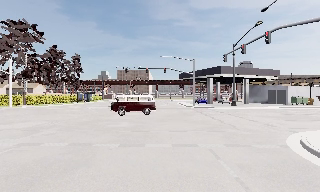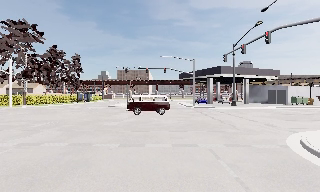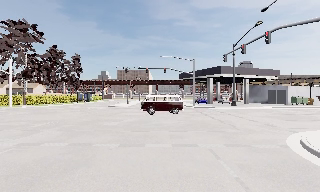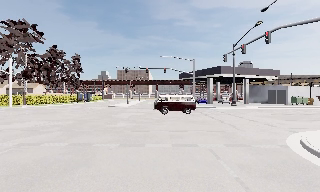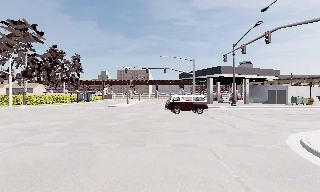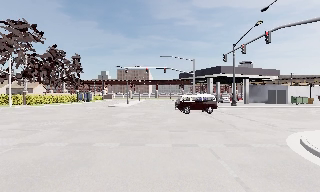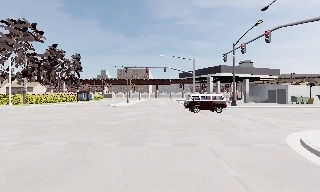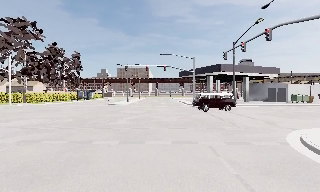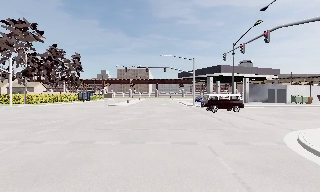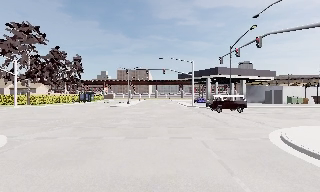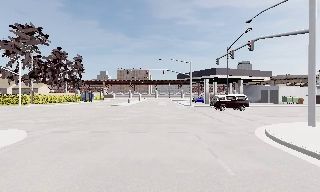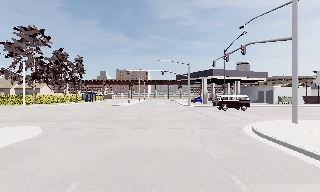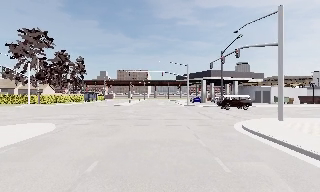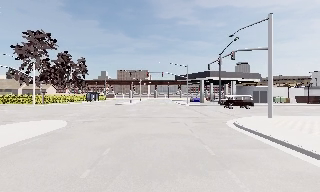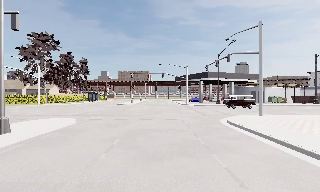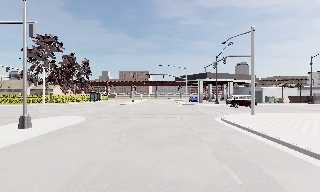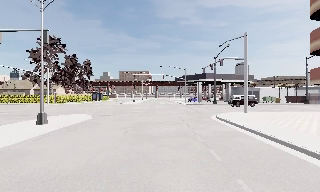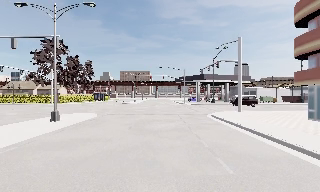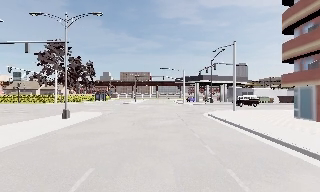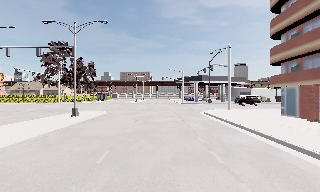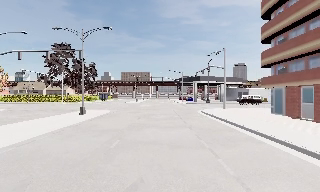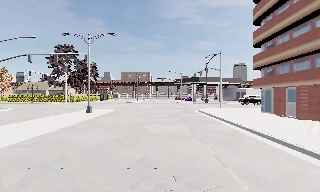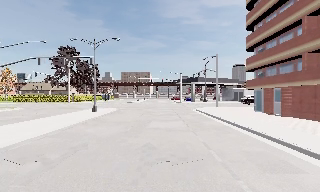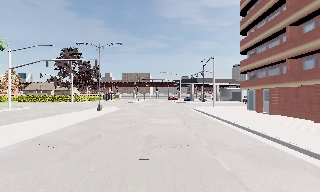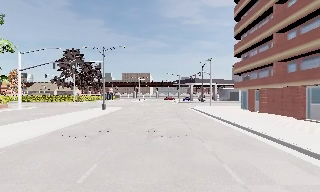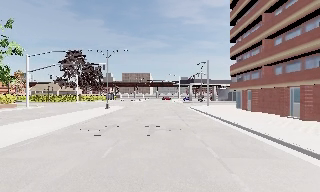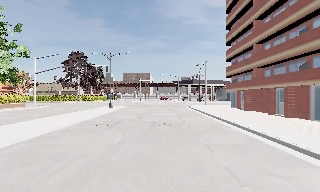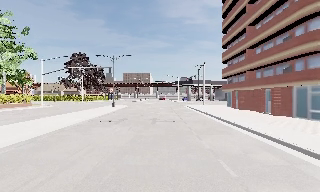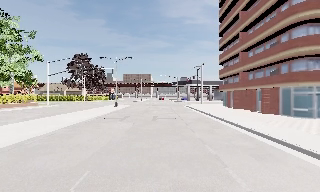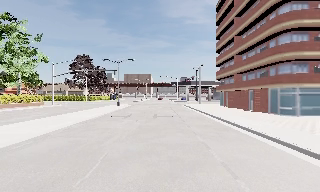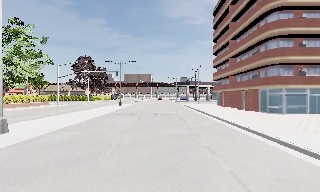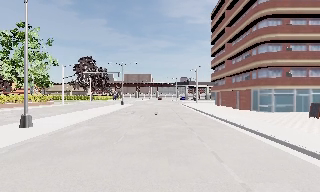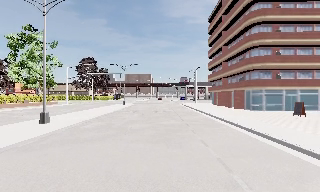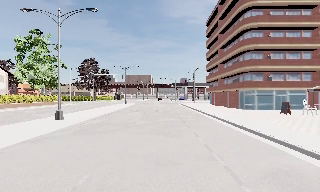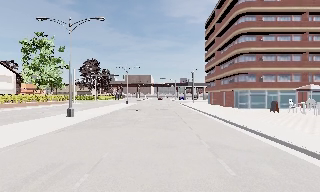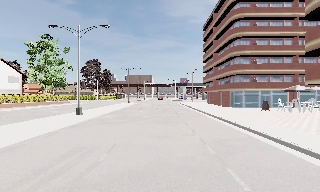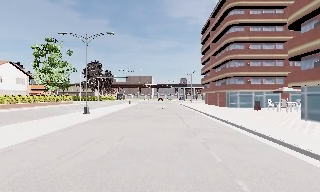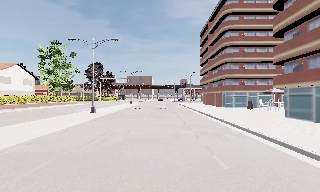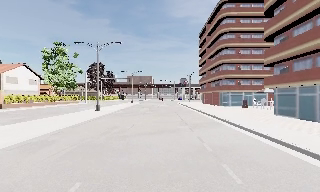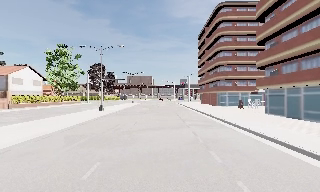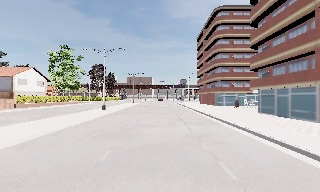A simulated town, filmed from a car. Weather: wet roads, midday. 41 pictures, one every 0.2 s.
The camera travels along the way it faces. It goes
backward.
0.0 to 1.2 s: The camera keeps its place and its aim.
1.2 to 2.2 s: The camera travels backward, about 3 m, so what stands in front gets smaller. It gains speed.
2.2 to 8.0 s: The camera travels backward, about 40 m, so what stands in front gets smaller.
The film runs backward here.
